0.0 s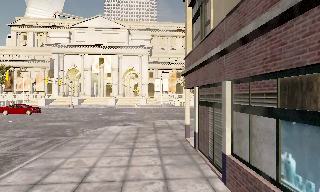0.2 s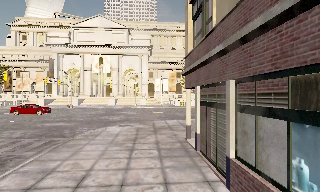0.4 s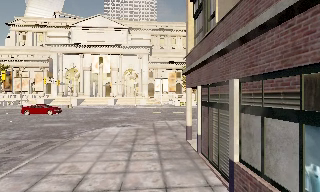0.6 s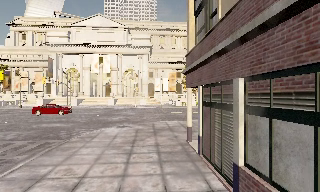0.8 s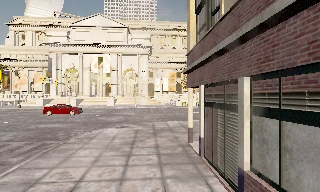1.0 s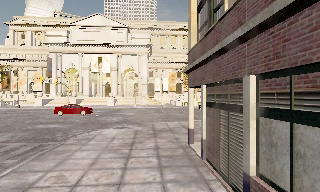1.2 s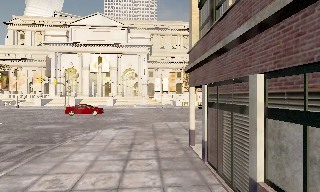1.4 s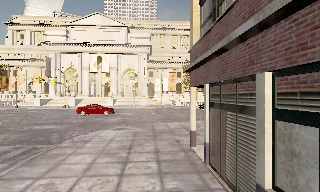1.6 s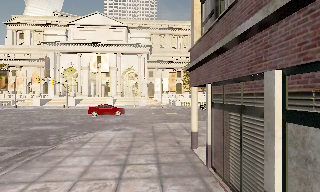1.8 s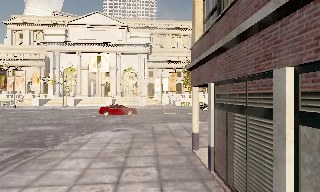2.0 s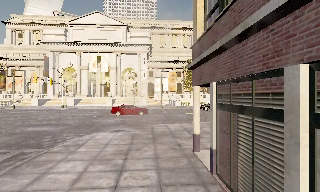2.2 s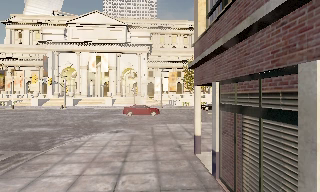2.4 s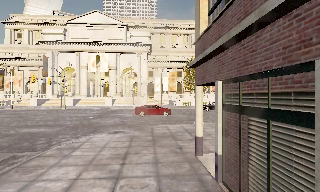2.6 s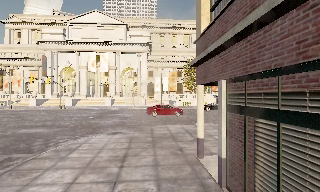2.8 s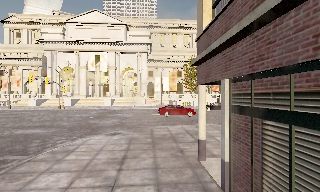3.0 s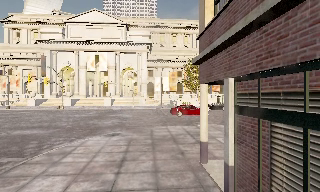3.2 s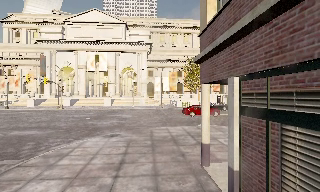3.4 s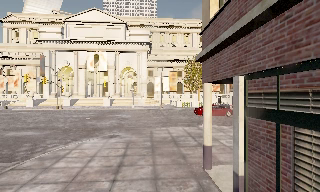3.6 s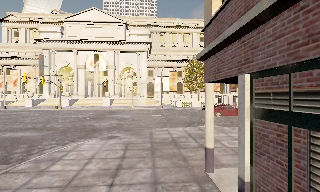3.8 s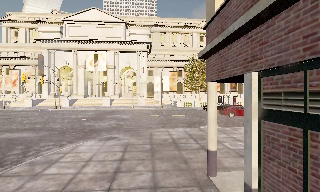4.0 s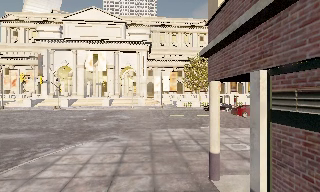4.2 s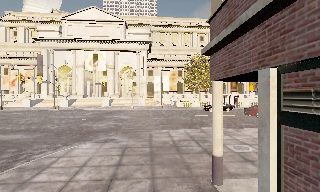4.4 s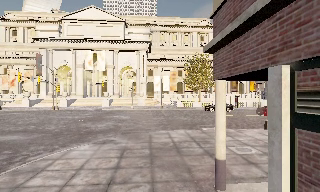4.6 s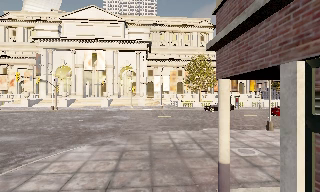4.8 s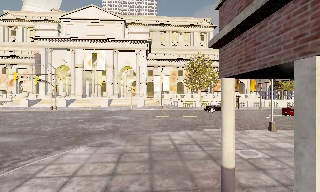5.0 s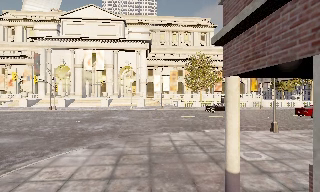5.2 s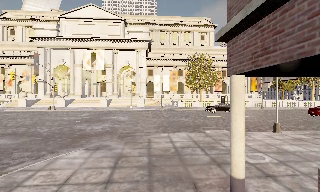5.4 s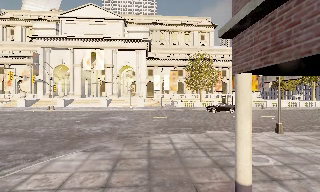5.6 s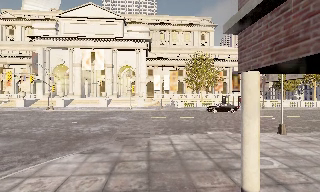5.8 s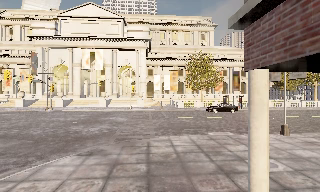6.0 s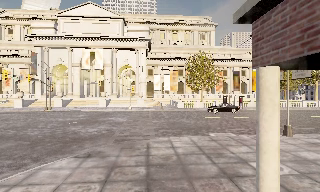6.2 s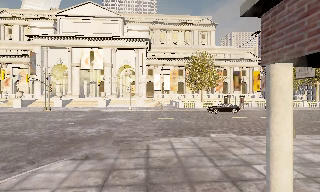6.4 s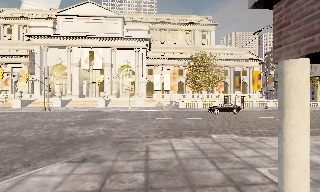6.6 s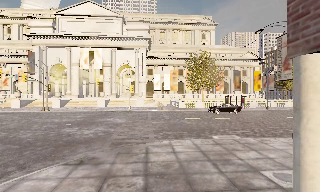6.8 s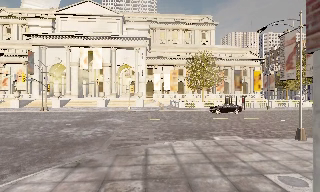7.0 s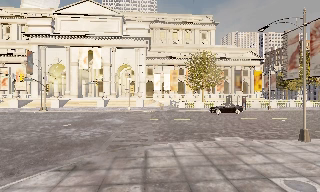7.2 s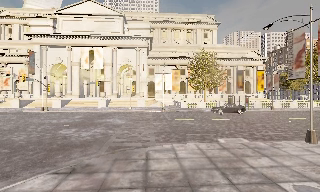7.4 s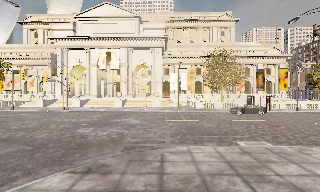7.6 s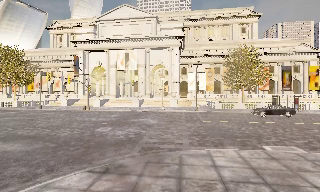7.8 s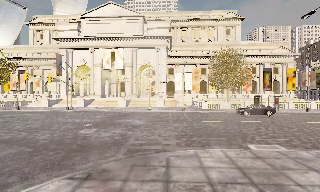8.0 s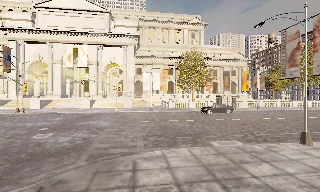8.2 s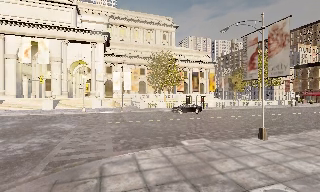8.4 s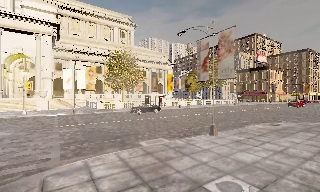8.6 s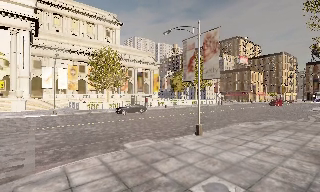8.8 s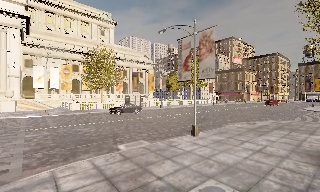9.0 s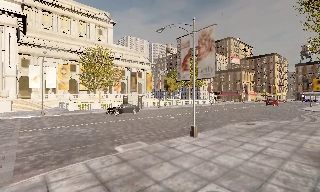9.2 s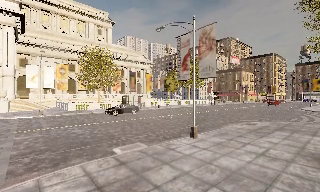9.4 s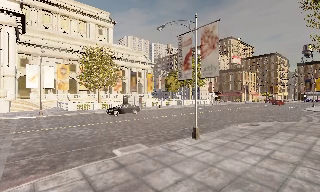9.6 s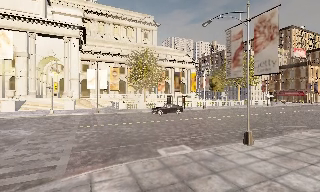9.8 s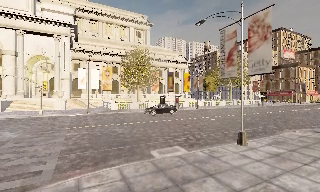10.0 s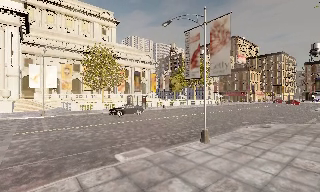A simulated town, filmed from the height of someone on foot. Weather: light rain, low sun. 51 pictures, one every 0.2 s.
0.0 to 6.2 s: The camera travels forward, about 7 m, so what stands in front looms larger.
6.2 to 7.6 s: The scene slides to the right, as the camera pans about 10 degrees to its left. It travels forward, about 1.5 m, so what stands in front looms larger.
7.6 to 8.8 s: The camera pans to its right, which is clockwise from overhead, by about 45 degrees. It travels forward, about 1.5 m.
8.8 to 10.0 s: The camera travels forward, about 1.5 m, so what stands in front looms larger.
The film runs forward here.
